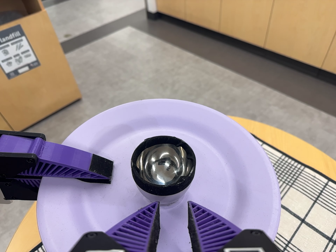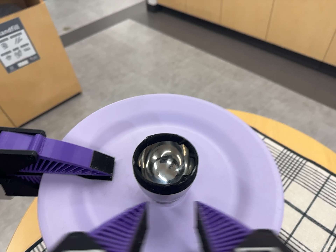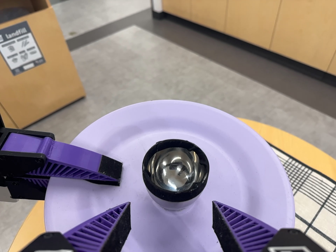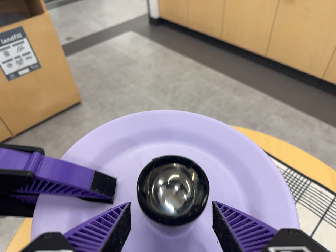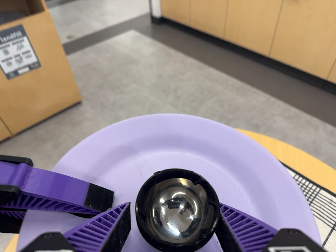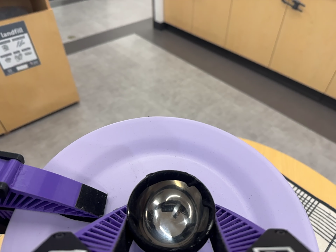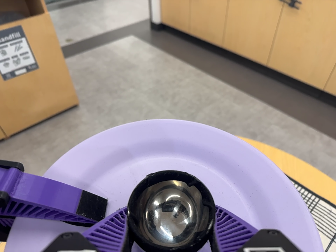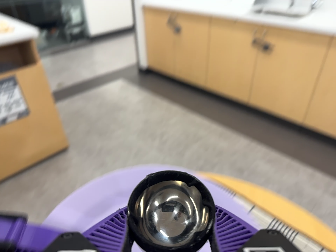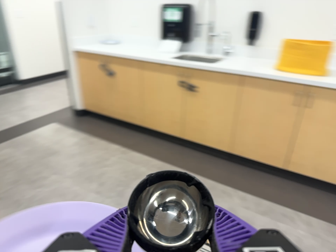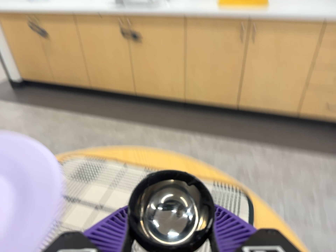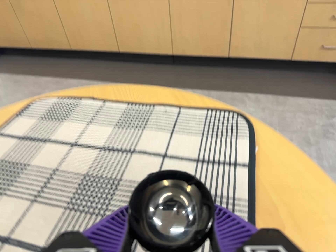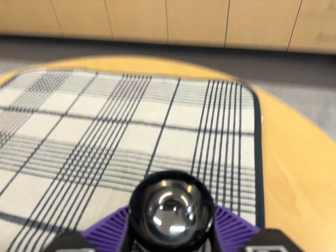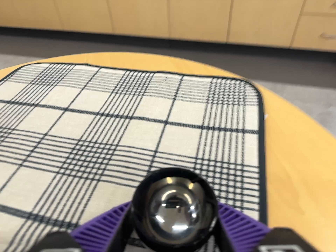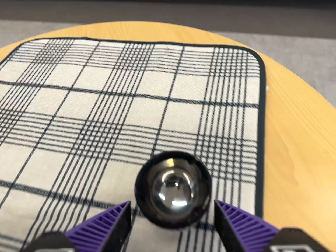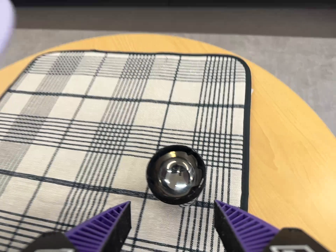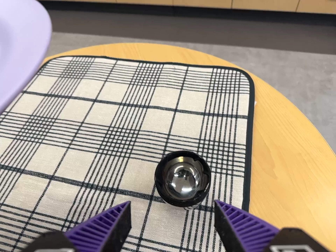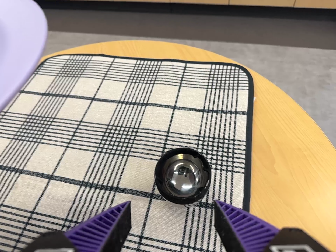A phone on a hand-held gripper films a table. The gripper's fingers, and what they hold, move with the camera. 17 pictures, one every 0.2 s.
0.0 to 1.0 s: The camera travels forward, about 6 cm, so what stands in front looms larger.
1.0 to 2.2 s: The camera swings to its right by about 30 degrees, and the scene slides to the left. It travels toward the bottom of its view, to its right and forward, about 26 cm, so close, fixed things drift upward. It rolls about its line of sight by about 20 degrees, and the scene rotates counterclockwise.
2.2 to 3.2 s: The camera travels backward, about 9 cm, so what stands in front gets smaller. Its aim tips toward the bottom of its view by about 10 degrees, and the scene shifts upward.
The film runs forward here.
